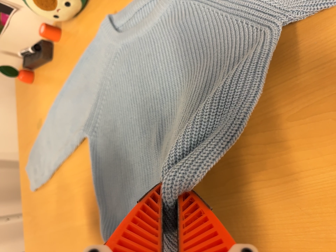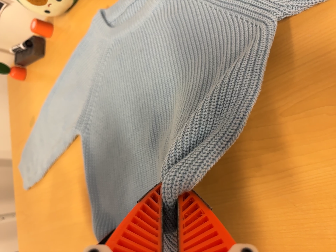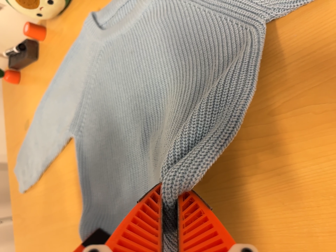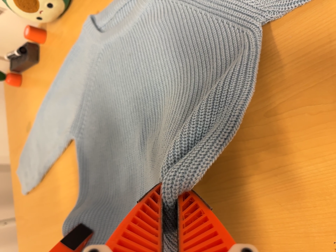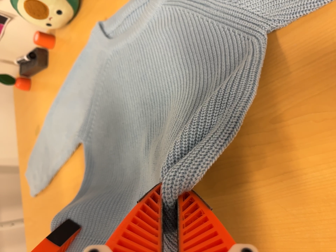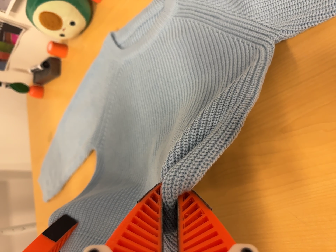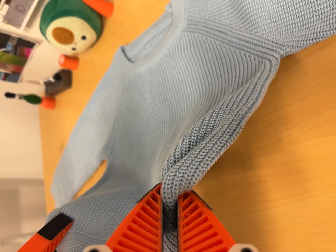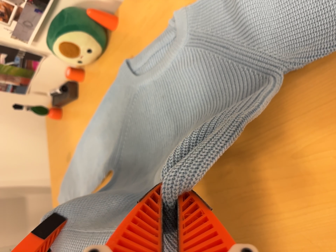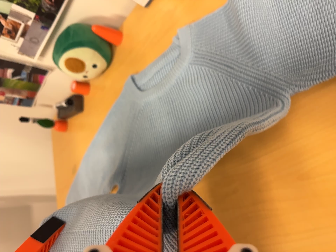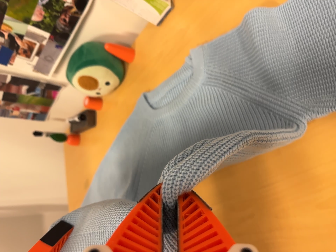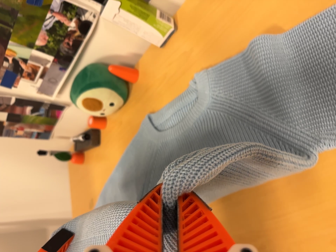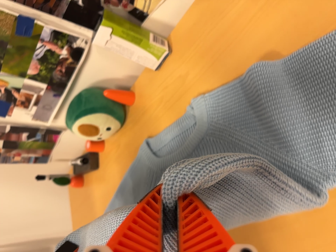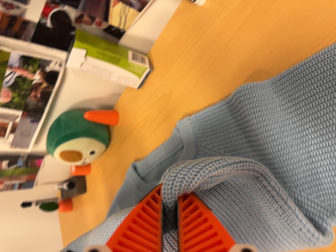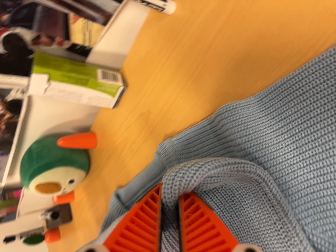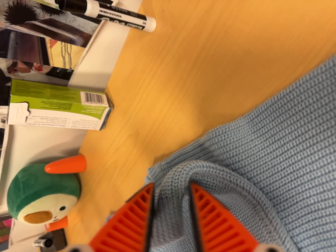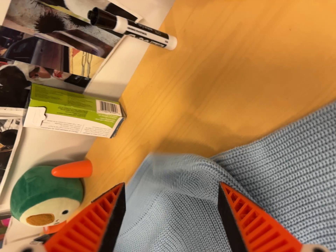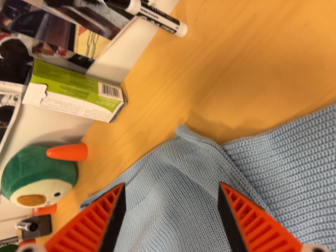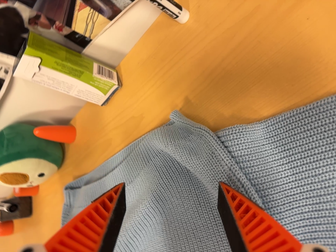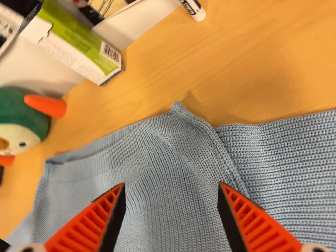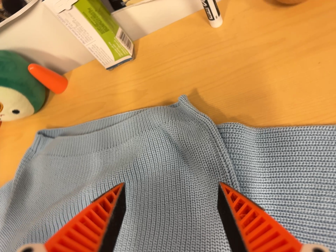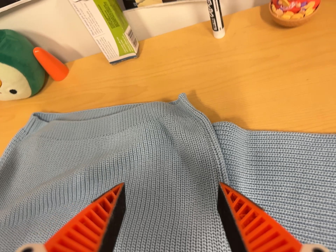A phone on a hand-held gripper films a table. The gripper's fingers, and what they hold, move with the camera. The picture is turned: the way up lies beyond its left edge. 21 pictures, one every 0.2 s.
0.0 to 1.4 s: The camera shifts only a little, or ends up much as it began.
1.4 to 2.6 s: The camera travels toward the top of its view and forward, about 20 cm, so close, fixed things drift downward. It rolls about its line of sight by about 15 degrees, and the scene rotates counterclockwise.
2.6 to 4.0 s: The camera pans to its right by about 20 degrees. It travels to its left and toward the bottom of its view, about 14 cm. It rolls about its line of sight by about 40 degrees, and the scene rotates clockwise.
The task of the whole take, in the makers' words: fold up.
The film runs forward here.
